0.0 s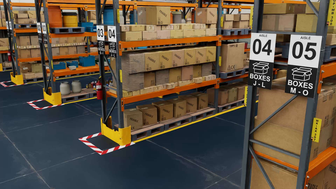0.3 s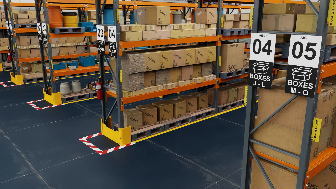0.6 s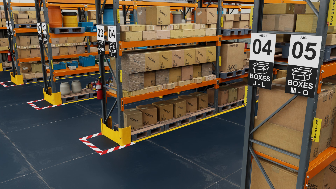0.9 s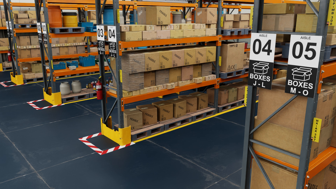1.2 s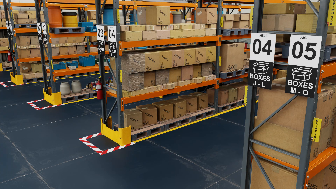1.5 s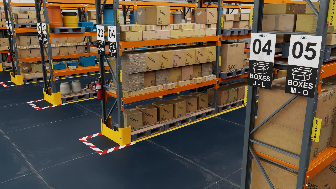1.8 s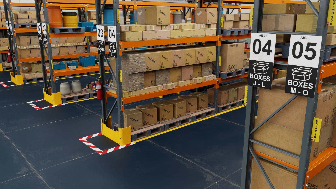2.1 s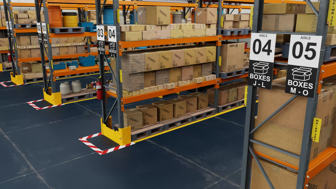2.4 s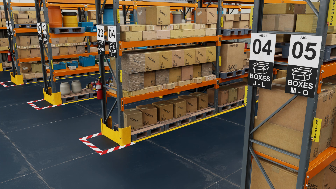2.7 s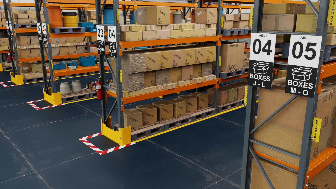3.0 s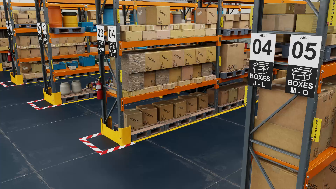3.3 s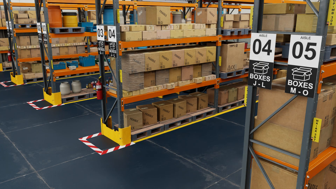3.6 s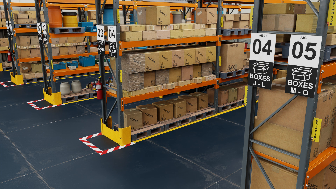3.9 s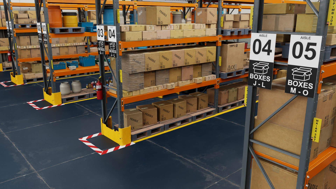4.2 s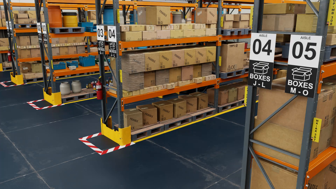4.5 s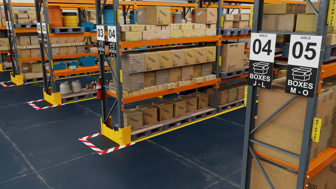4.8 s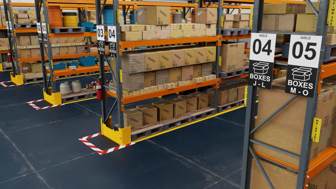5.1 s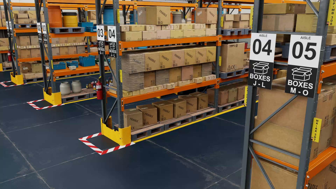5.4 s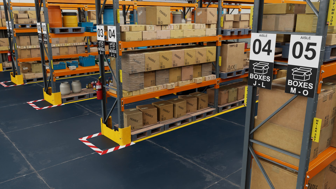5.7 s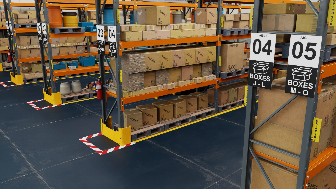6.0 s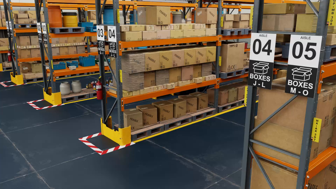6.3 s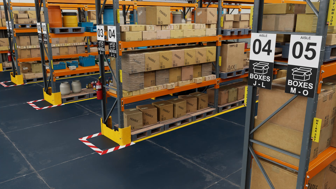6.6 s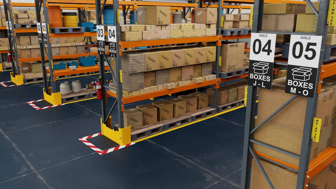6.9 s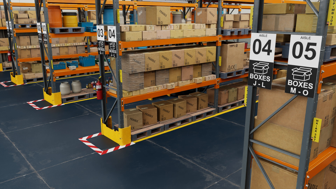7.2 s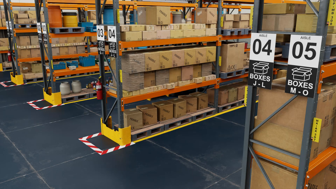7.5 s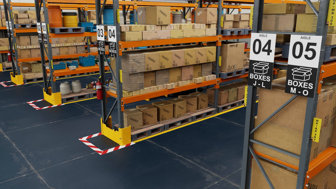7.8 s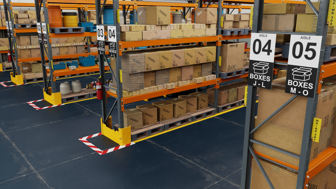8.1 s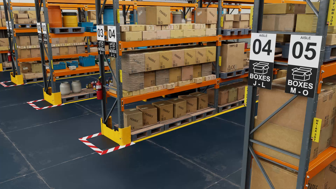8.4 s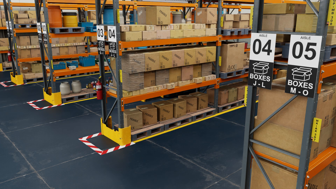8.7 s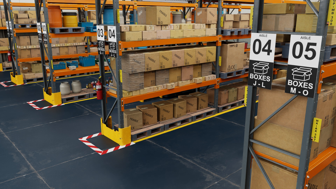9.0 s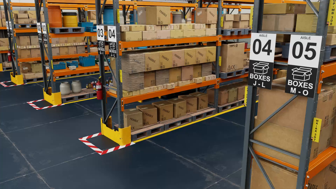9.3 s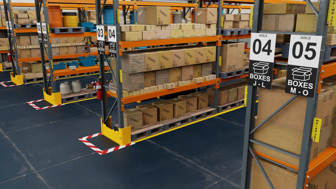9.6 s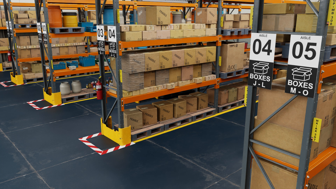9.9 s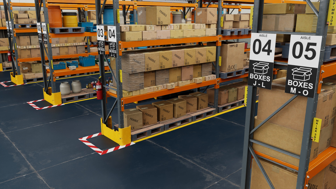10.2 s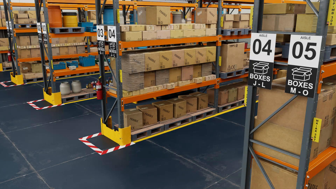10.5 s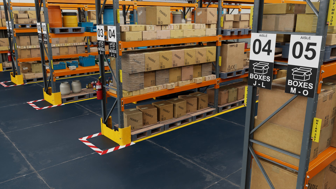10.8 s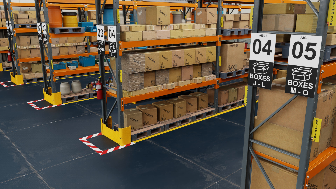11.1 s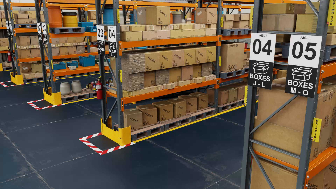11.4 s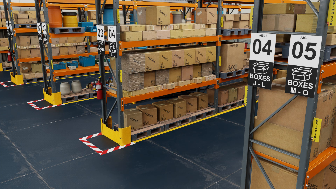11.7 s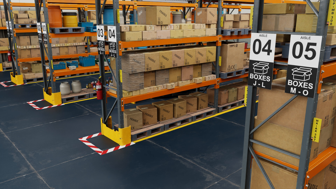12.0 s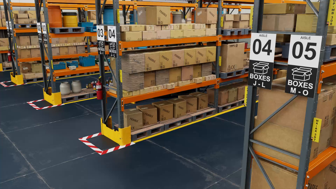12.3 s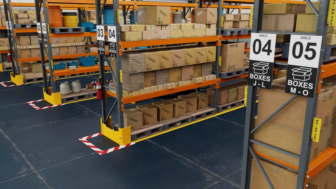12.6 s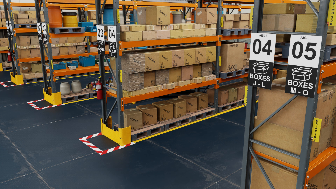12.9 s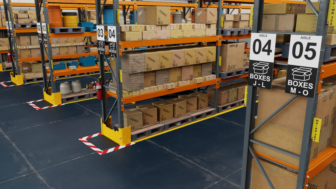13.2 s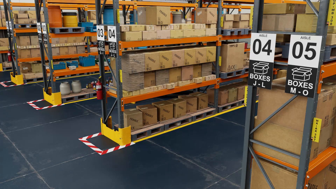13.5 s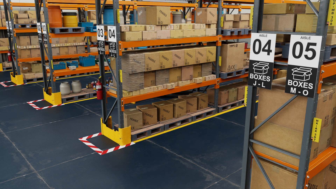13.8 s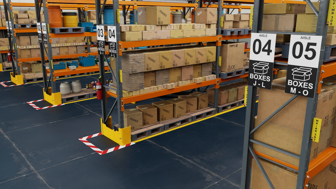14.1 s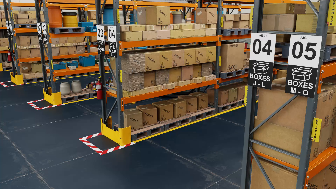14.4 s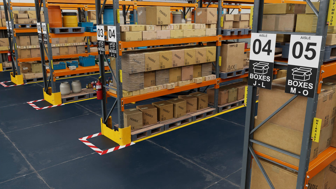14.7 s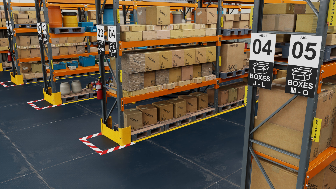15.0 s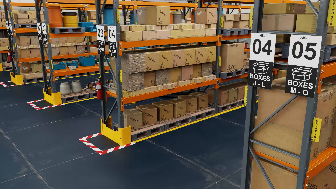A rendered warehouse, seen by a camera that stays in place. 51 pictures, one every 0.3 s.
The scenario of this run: A forklift runs into an object in its way.
